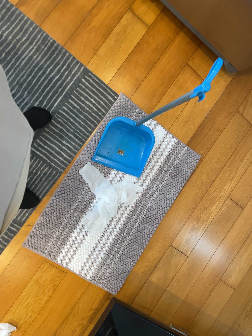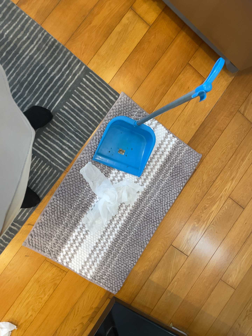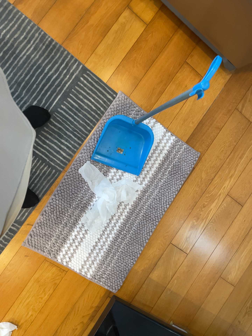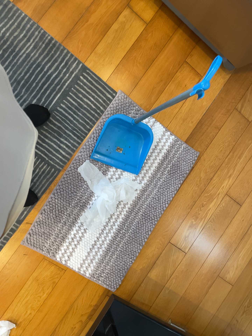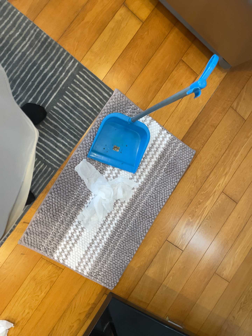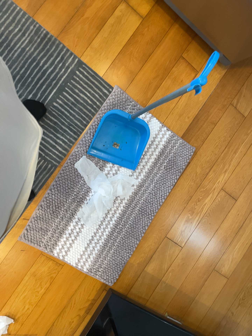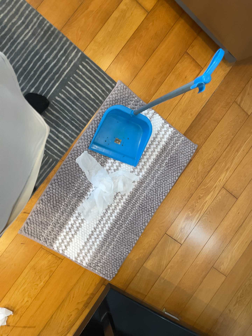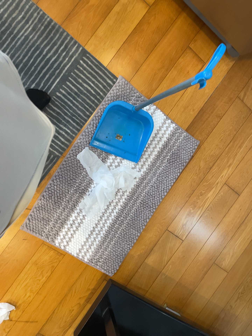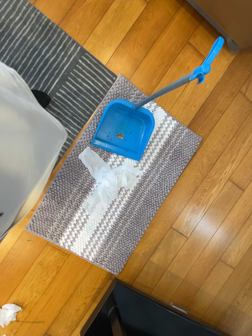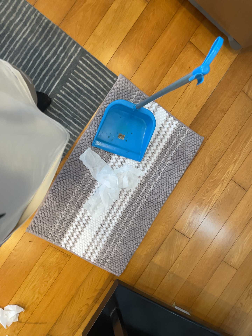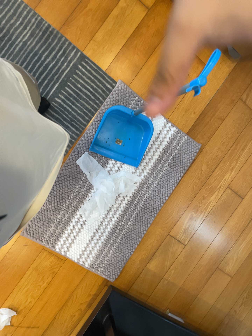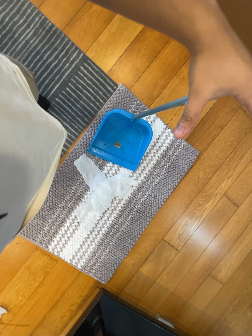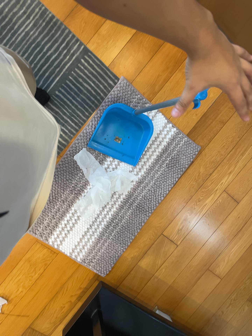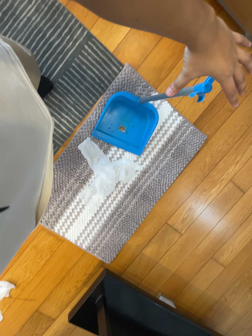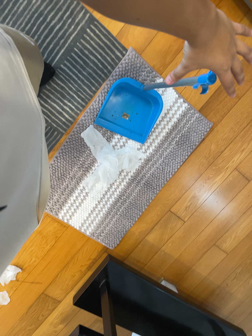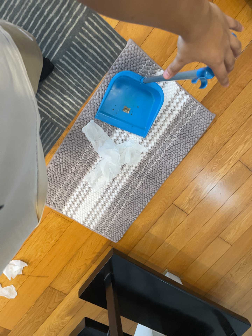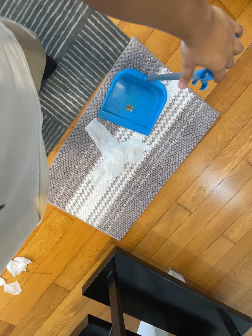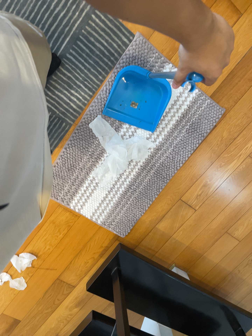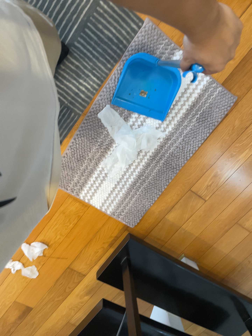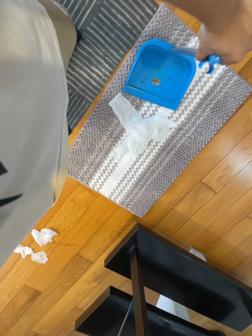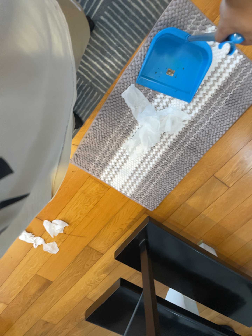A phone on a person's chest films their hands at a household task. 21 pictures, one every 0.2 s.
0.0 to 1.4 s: The camera shifts only a little, or ends up much as it began.
1.4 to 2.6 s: The camera travels toward the top of its view and to its right, about 10 cm.
2.6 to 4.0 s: The scene slides to the right, as the camera pans about 10 degrees to its left. Its aim tips toward the bottom of its view by about 15 degrees, and the scene shifts upward.
The film runs forward here.
